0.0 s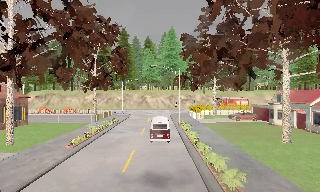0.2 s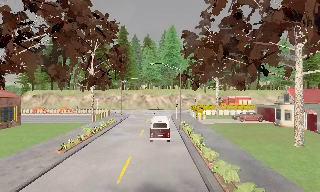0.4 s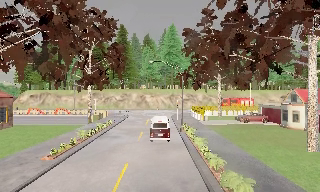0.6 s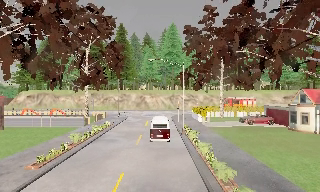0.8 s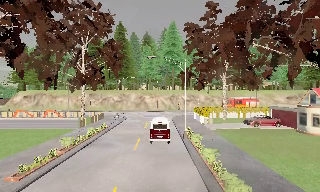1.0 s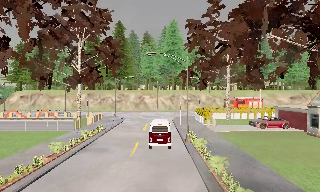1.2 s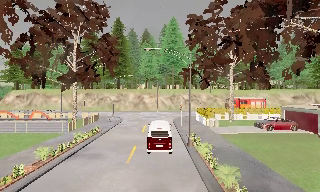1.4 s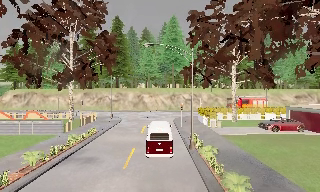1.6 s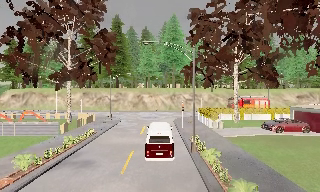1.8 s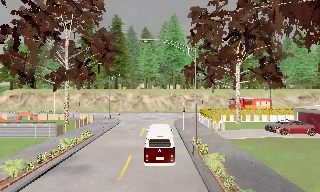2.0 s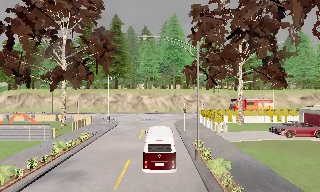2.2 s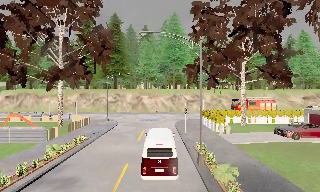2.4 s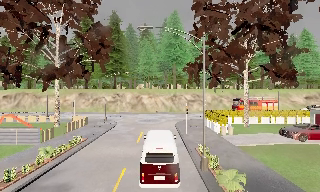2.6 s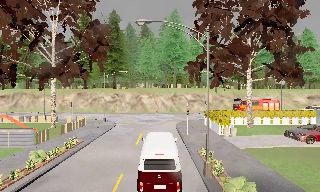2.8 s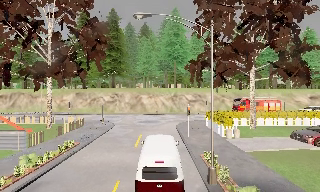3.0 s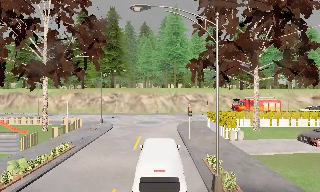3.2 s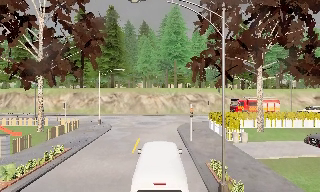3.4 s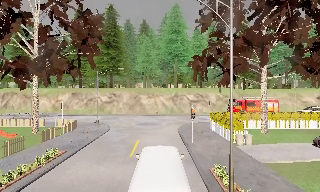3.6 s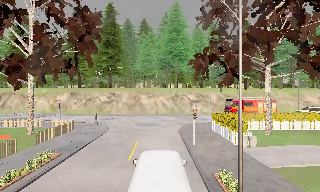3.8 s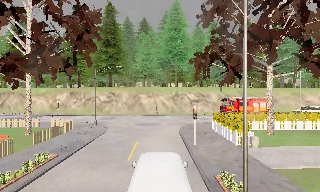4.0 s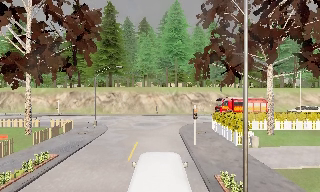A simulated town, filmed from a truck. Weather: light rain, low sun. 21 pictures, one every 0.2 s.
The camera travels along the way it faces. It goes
forward.
0.0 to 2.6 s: The camera travels forward, about 12 m, so what stands in front looms larger. It loses speed.
2.6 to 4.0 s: The camera travels forward, about 3.5 m, so what stands in front looms larger. It loses speed.
The film runs forward here.
